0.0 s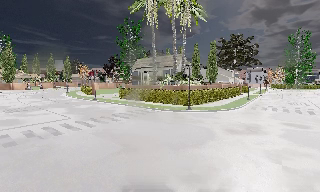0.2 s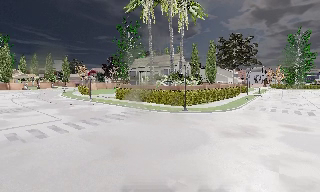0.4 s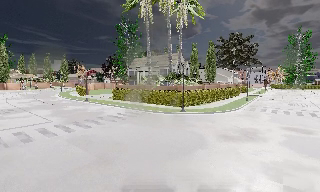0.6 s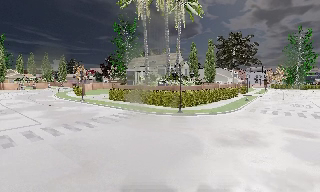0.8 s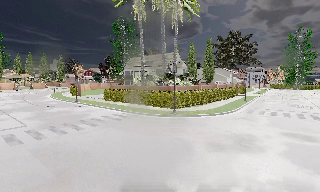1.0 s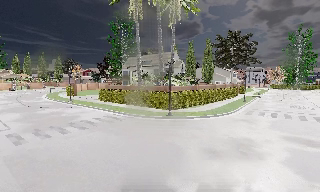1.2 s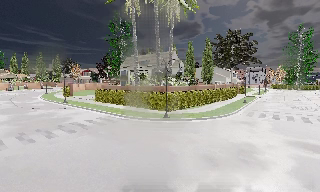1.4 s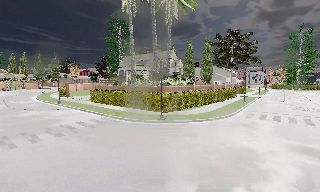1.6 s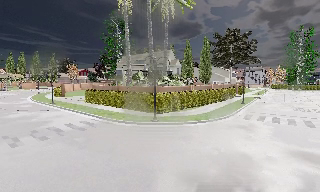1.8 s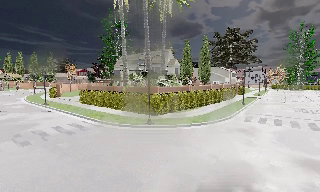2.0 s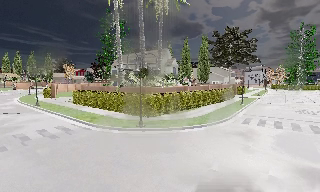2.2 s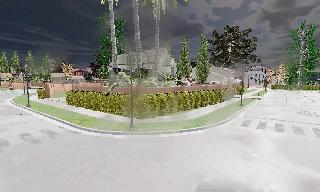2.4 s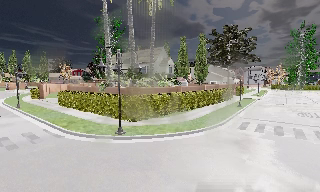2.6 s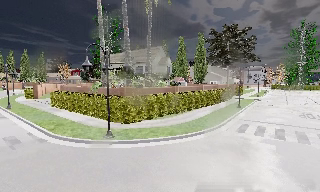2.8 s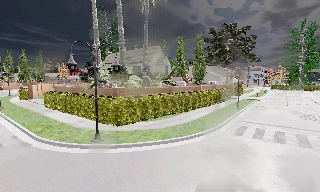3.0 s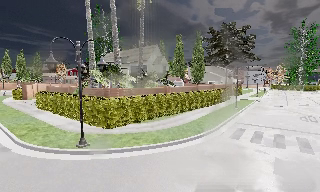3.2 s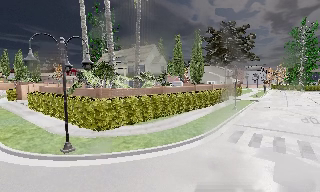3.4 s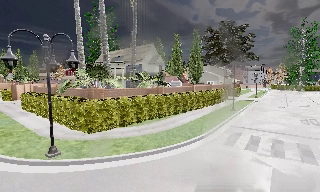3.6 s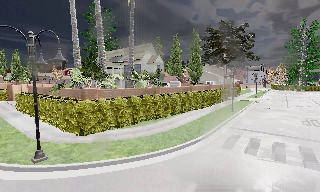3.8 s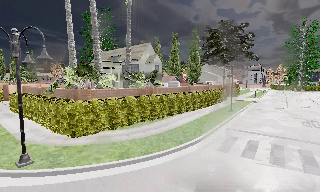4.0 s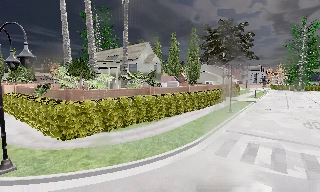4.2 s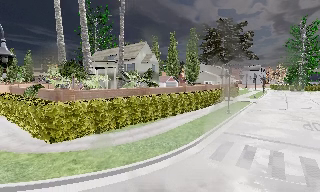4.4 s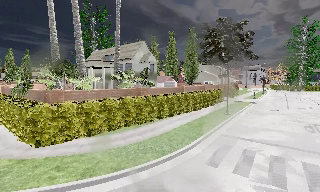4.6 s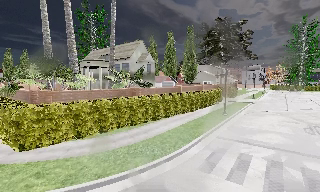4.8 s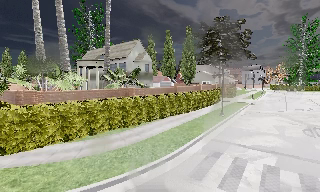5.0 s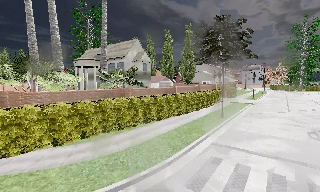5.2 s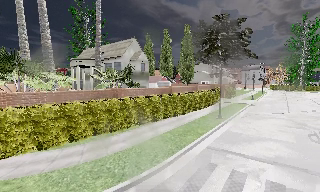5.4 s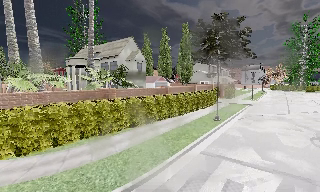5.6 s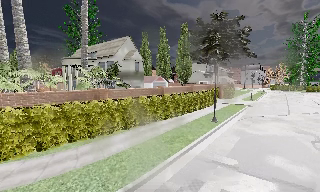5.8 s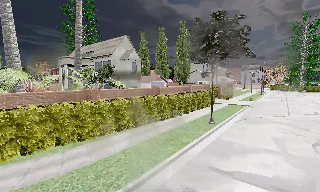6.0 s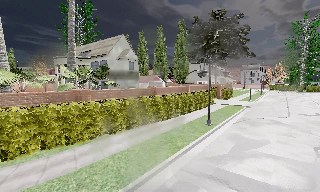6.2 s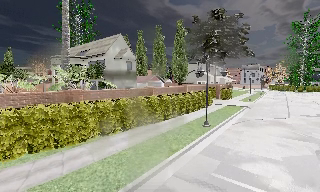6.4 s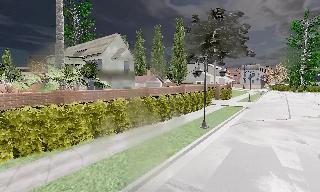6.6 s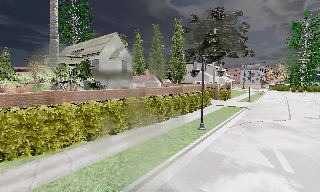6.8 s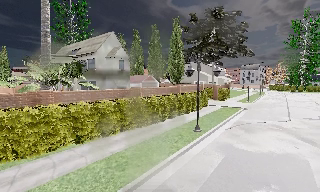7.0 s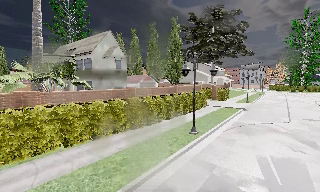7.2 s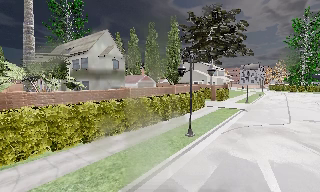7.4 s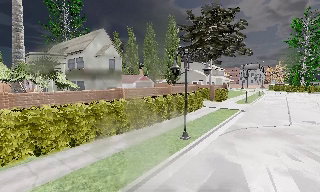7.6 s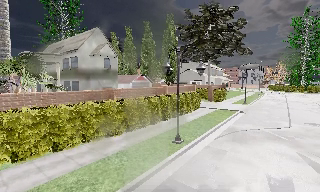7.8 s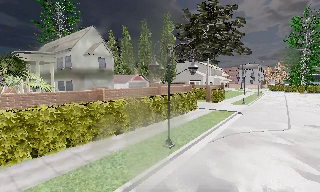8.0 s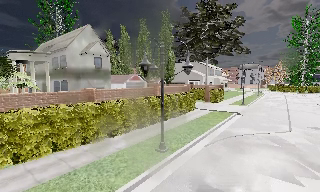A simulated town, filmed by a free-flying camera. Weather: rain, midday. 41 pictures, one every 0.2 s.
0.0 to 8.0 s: The camera travels forward and to its right, about 25 m, so what stands in front looms larger.
The film runs backward here.
